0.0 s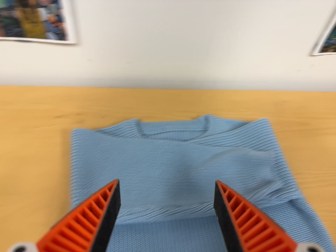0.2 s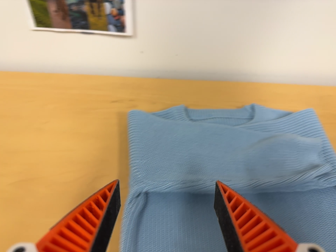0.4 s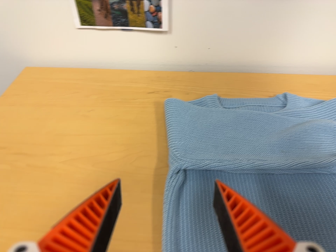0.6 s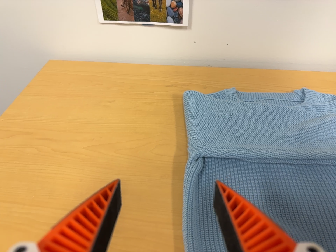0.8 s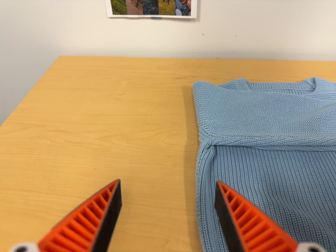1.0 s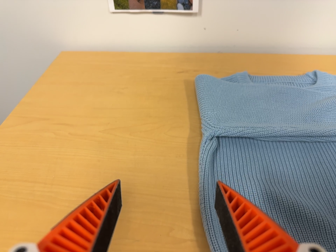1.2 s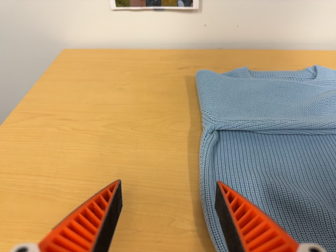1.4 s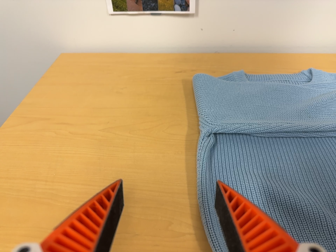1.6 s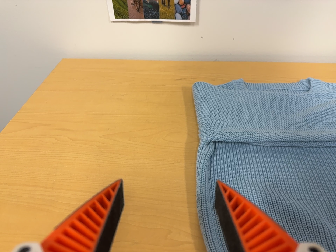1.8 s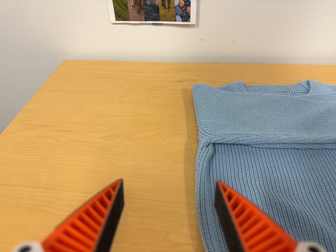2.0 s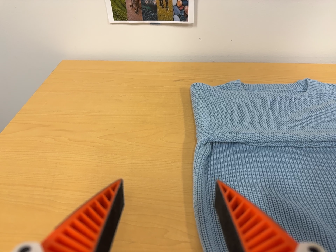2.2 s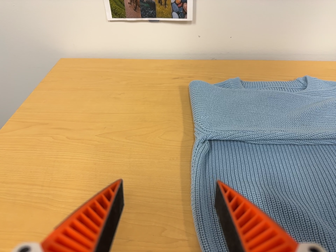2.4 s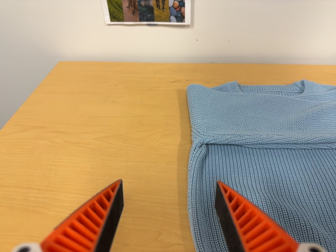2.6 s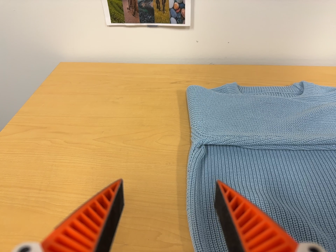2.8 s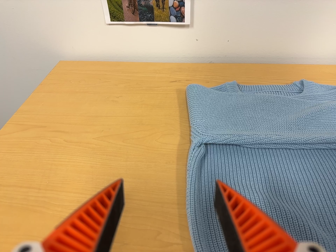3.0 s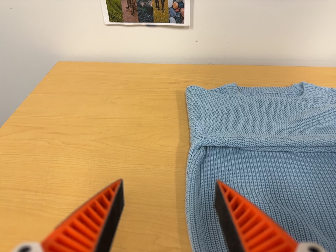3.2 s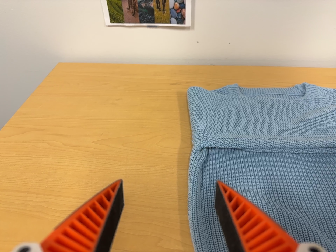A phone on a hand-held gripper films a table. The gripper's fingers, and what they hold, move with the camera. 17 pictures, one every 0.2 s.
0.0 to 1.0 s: The camera swings to its left by about 15 degrees, and the scene slides to the right. It travels toward the bottom of its view, to its left and backward, about 20 cm, so close, fixed things drift upward.
1.0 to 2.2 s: The camera shifts only a little, or ends up much as it began.
2.2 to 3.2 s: The camera keeps its place and its aim.
The film runs forward here.
